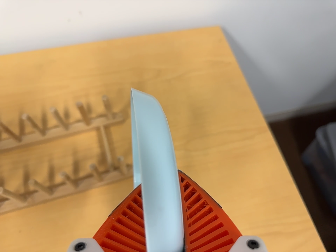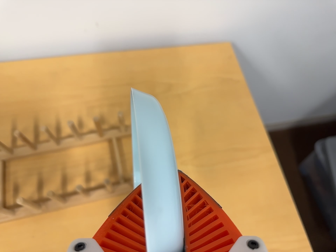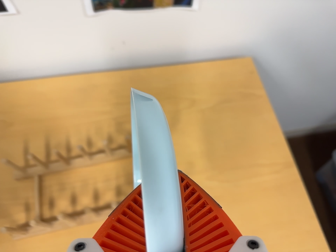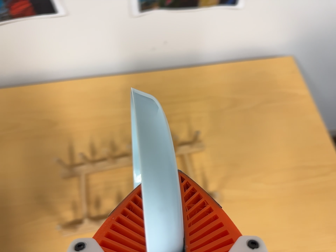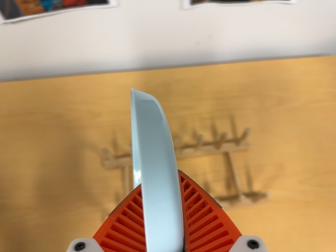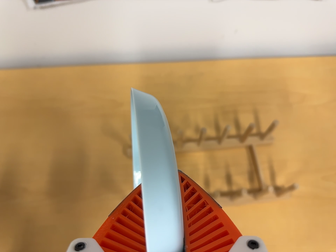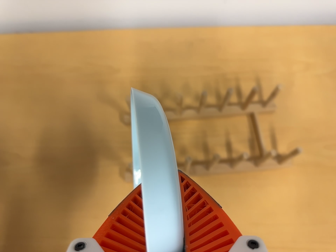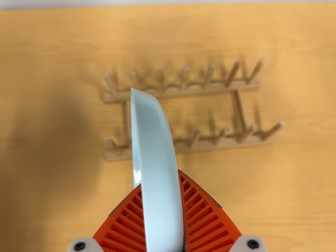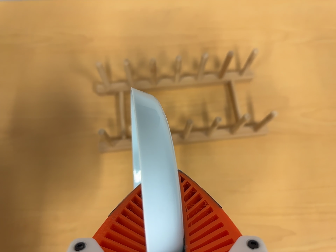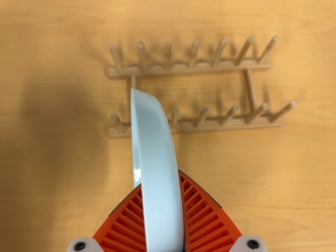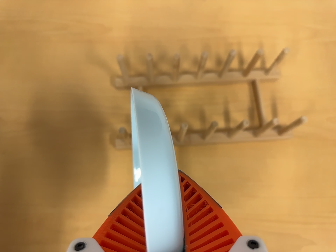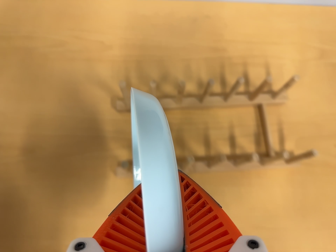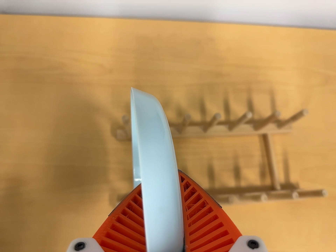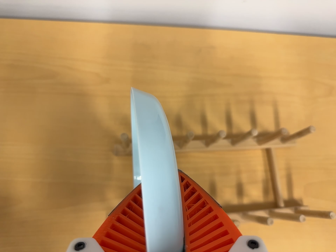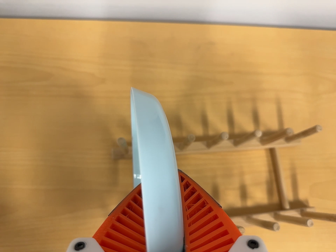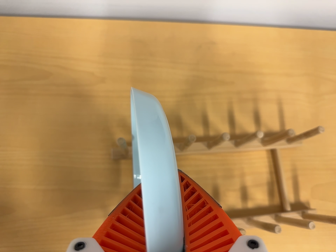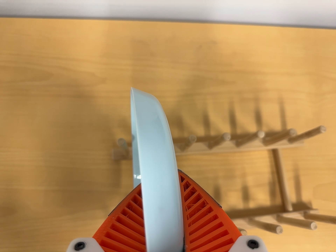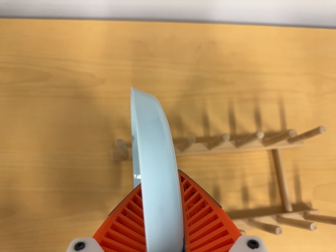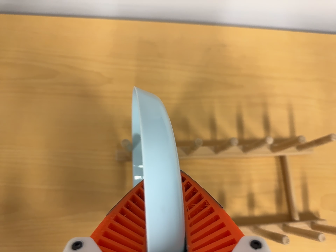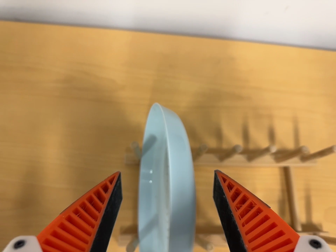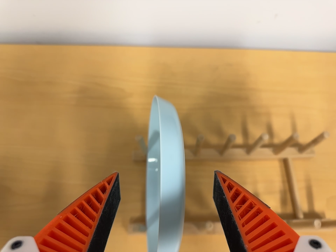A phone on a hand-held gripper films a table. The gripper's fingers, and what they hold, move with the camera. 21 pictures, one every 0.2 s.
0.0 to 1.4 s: The camera travels to its left, about 18 cm, so close, fixed things drift to the right. It rolls about its line of sight by about 10 degrees, and the scene rotates clockwise.
1.4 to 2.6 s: The camera travels toward the top of its view, forward and to its left, about 14 cm, so close, fixed things drift downward.
2.6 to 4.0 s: The camera travels toward the bottom of its view, about 5 cm. Its aim tips toward the top of its view by about 10 degrees.
The film runs forward here.
